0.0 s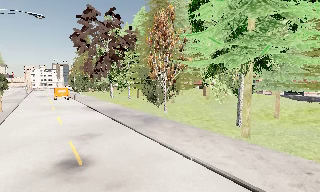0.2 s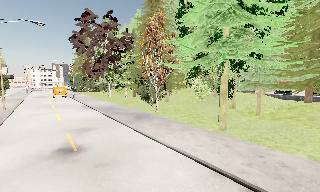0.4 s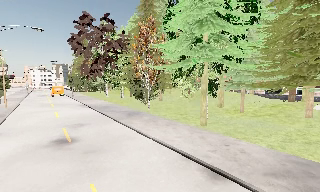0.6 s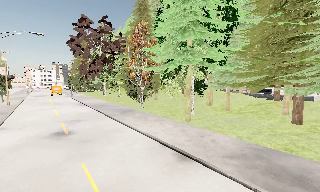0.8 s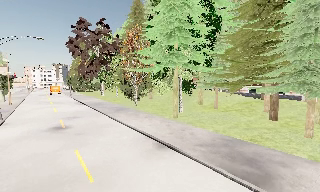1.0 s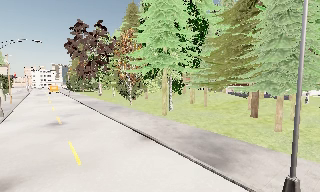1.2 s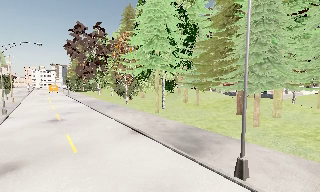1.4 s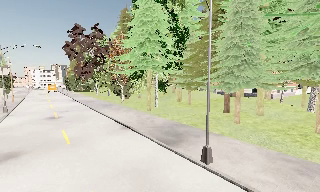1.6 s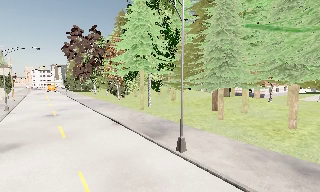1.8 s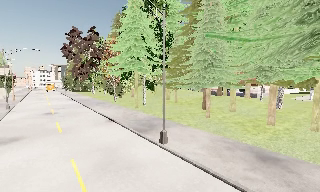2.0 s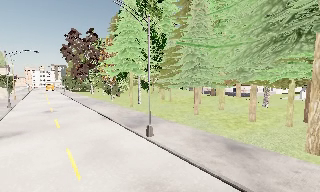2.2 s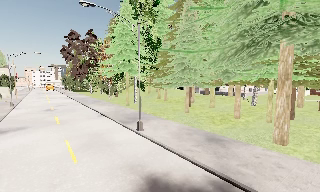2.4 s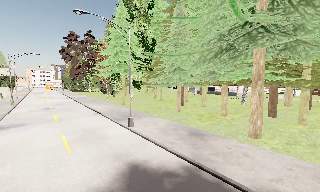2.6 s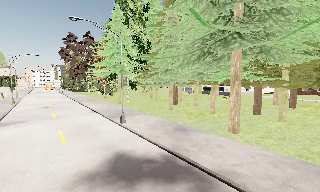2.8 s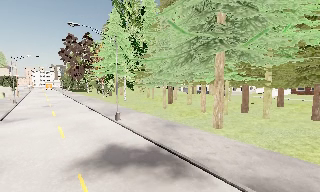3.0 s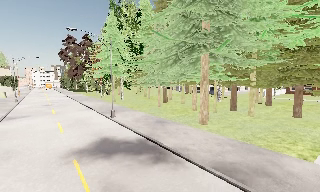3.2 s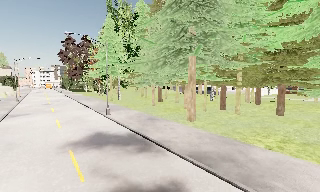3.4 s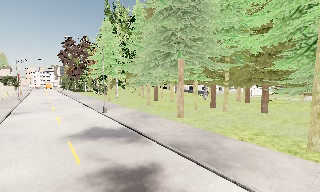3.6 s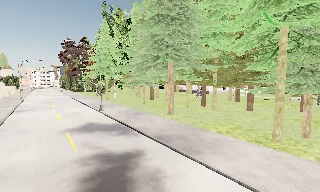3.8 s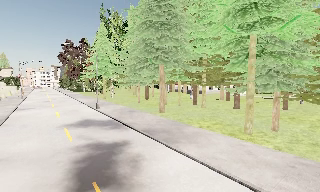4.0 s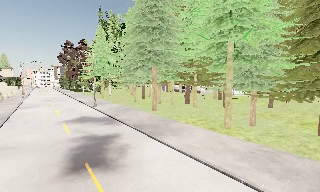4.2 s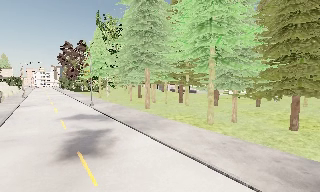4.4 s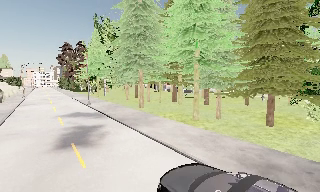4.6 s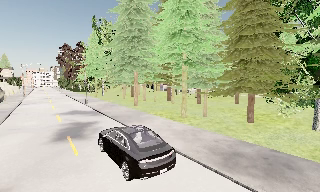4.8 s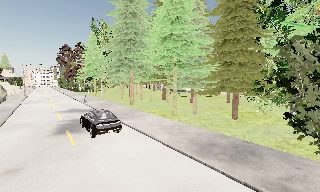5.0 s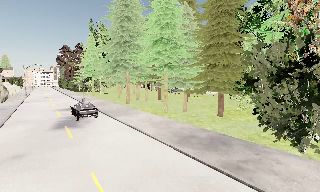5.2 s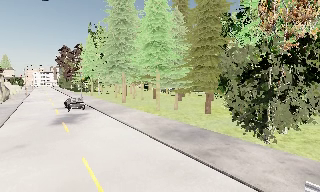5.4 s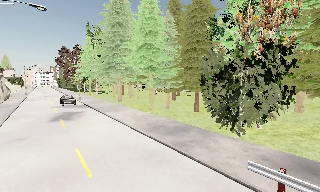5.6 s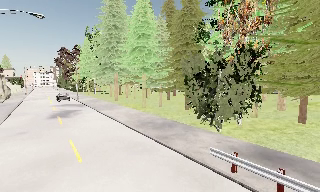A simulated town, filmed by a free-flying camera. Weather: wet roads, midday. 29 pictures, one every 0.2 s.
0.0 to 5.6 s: The camera travels backward and to its right, about 40 m, so what stands in front gets smaller.
The film runs forward here.
